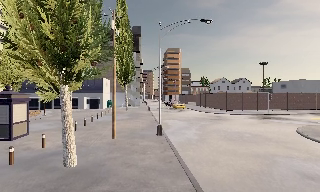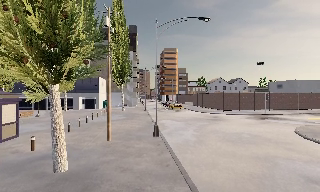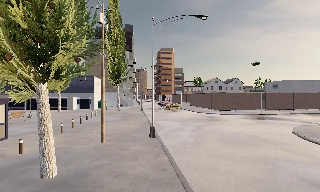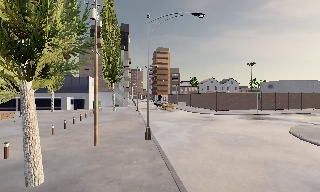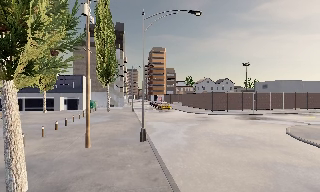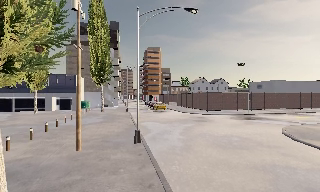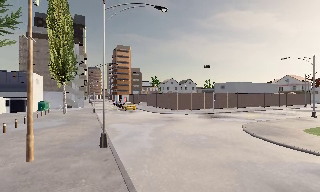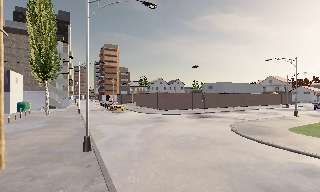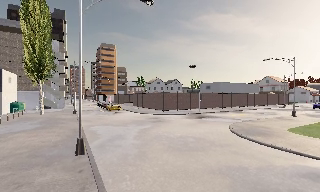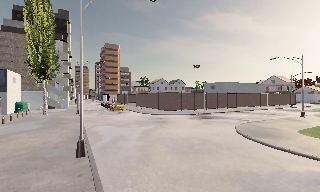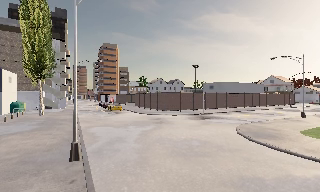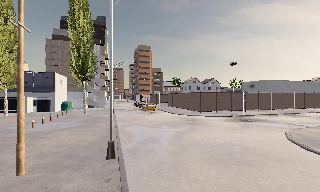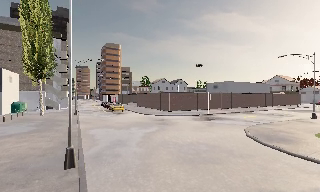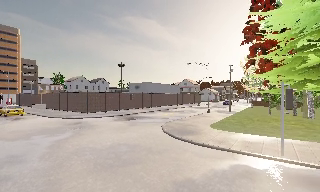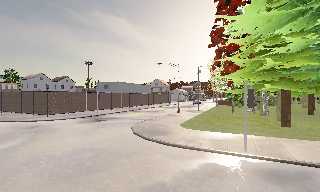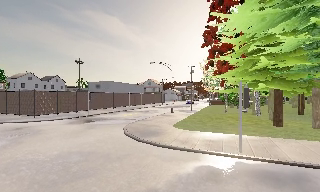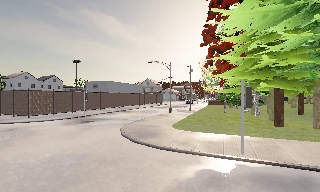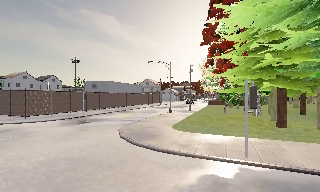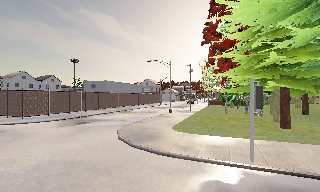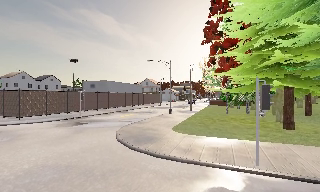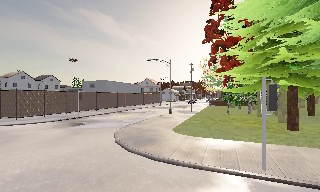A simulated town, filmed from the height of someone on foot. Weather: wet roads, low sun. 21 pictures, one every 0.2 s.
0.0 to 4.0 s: The camera pans to its right, which is clockwise from overhead, by about 60 degrees. It travels forward, about 7 m.
The film runs forward here.
